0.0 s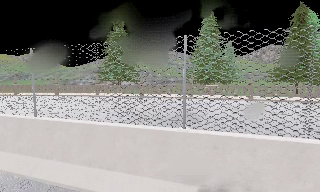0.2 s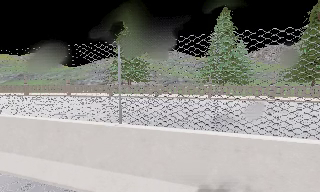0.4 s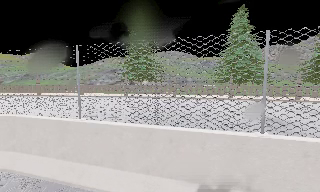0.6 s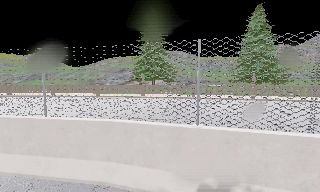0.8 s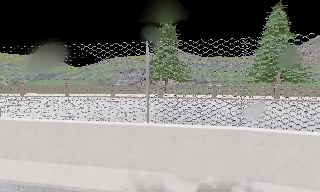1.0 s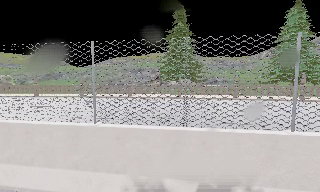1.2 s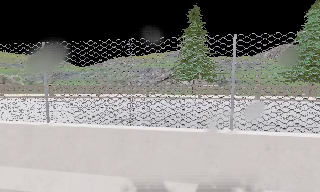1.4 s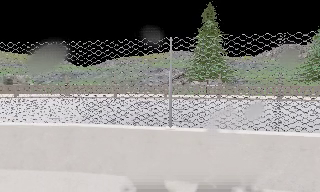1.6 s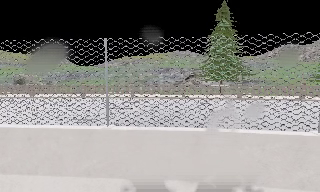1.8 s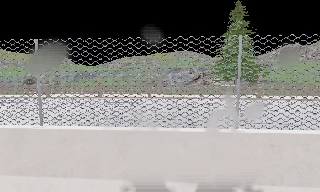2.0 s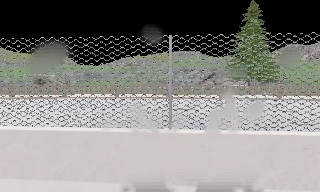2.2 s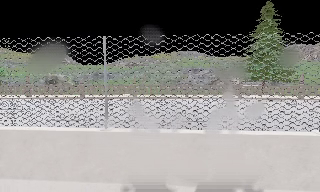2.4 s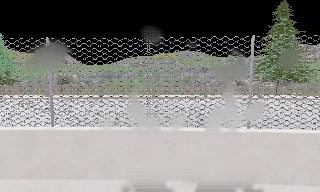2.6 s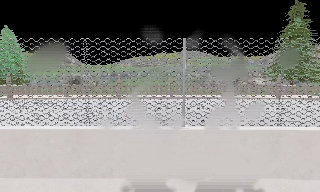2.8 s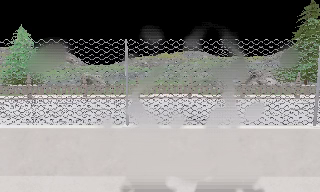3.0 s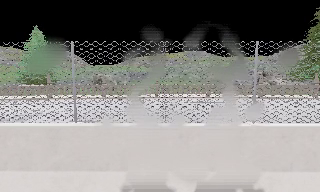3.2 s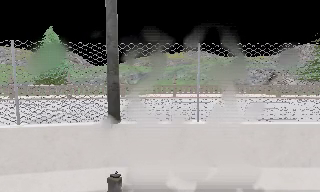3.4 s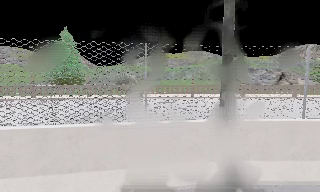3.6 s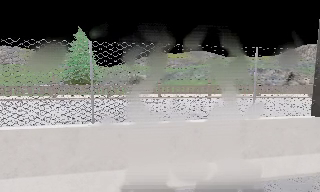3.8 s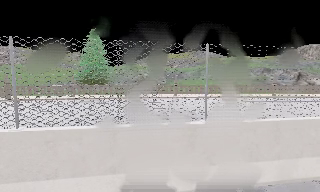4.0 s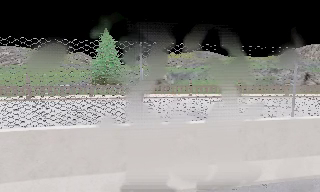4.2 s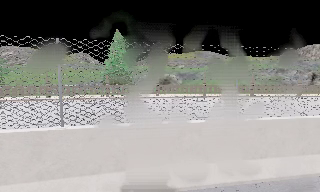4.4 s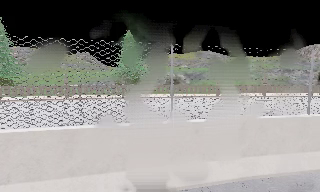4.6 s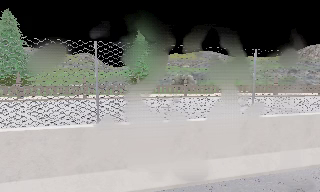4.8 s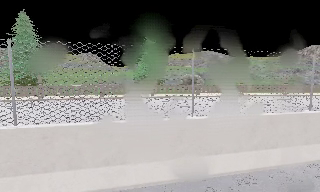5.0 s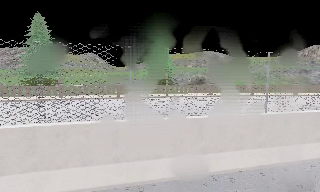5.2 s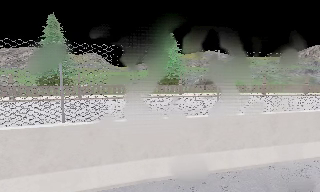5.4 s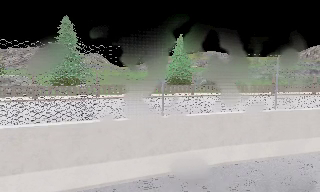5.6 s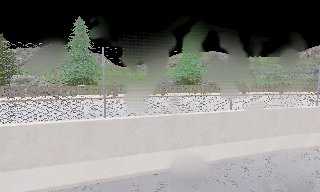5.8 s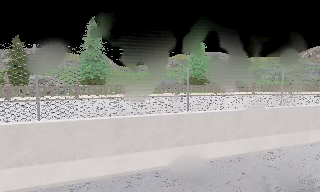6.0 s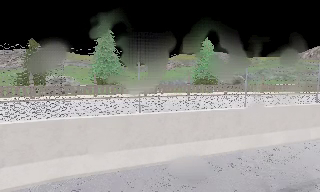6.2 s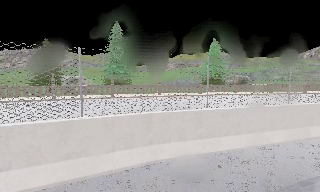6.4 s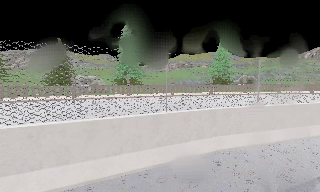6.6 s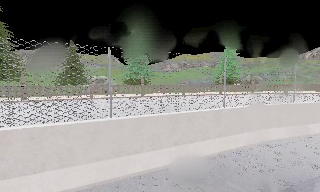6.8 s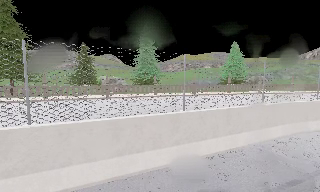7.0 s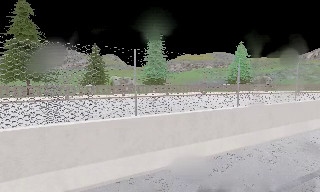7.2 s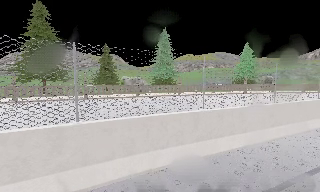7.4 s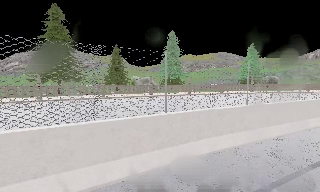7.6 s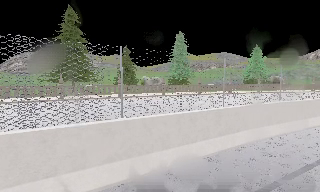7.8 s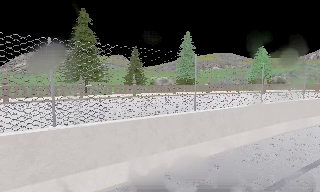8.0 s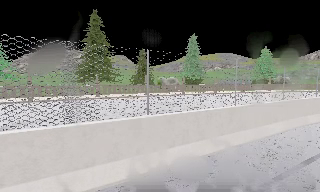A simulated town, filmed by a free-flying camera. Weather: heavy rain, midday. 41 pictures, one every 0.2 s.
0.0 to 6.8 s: The camera travels to its left, about 70 m, so close, fixed things drift to the right.
6.8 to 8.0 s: The camera travels to its left and backward, about 11 m, so close, fixed things drift to the right.
The film runs backward here.
